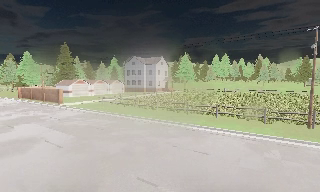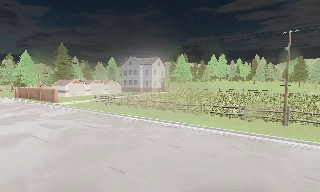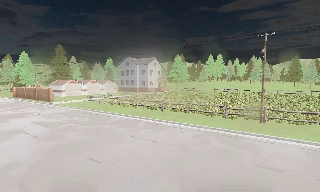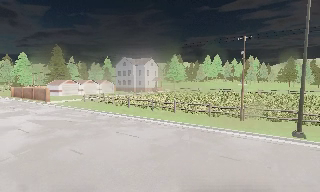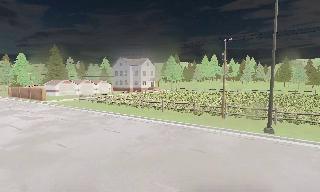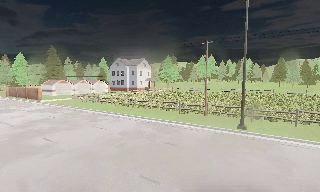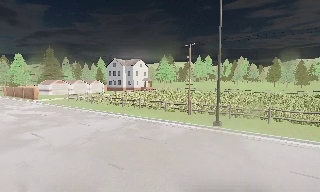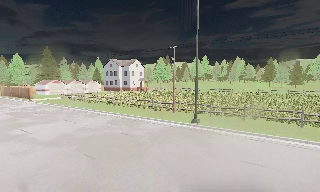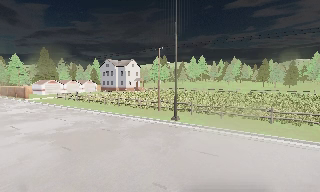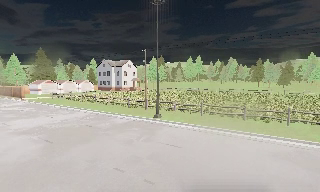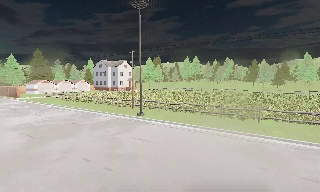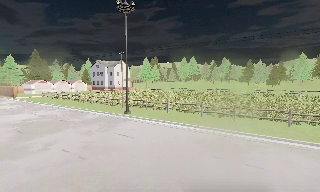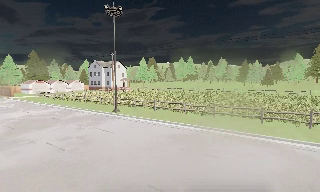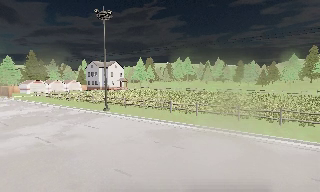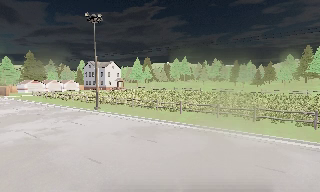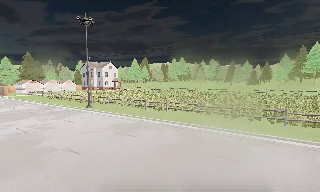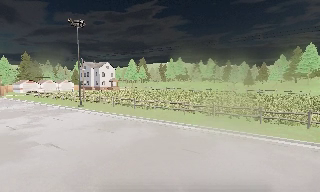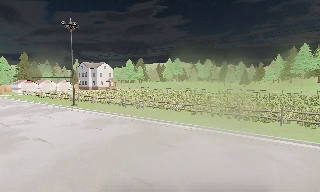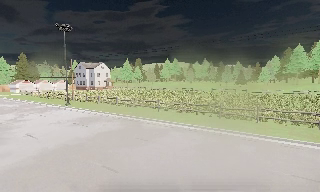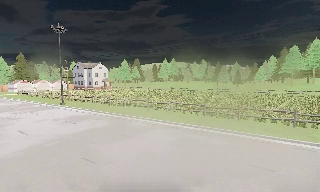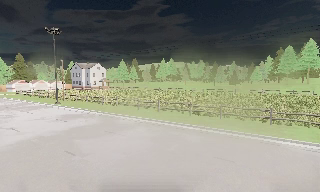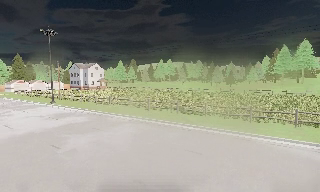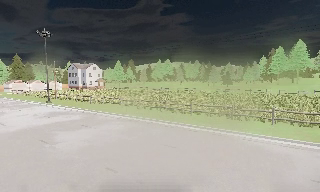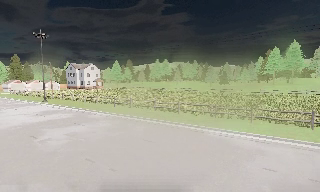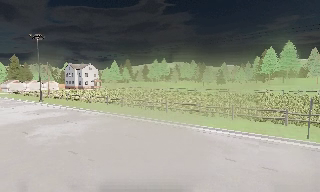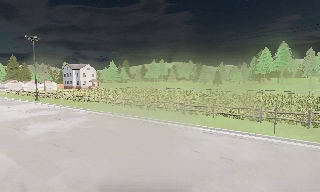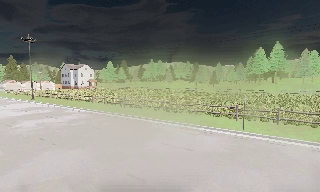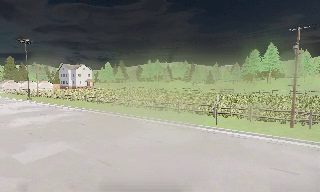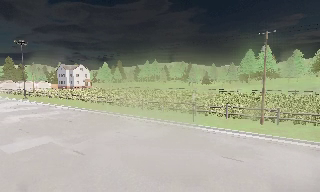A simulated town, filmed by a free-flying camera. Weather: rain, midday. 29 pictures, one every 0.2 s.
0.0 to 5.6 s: The camera travels to its right and backward, about 50 m, so close, fixed things drift to the left.
The film runs backward here.
